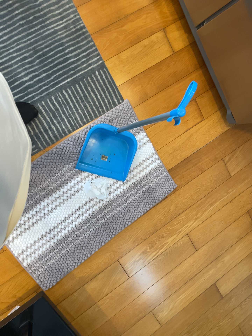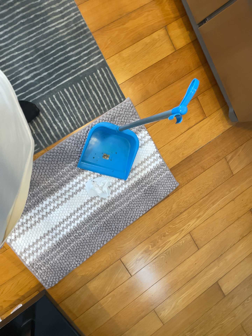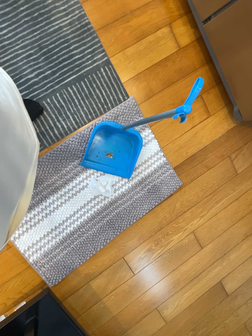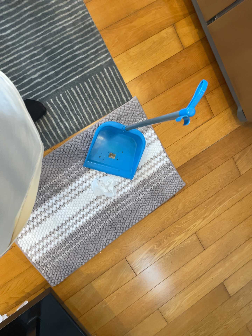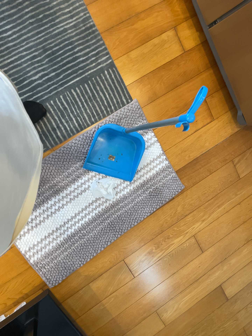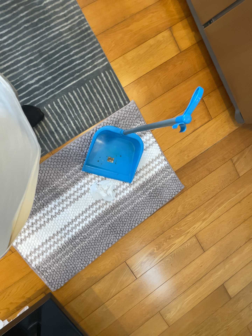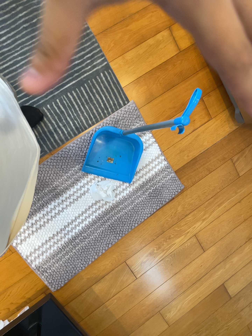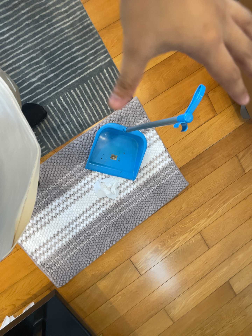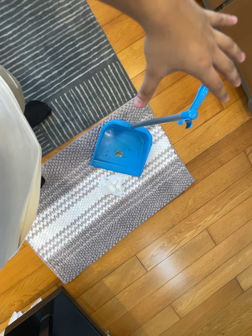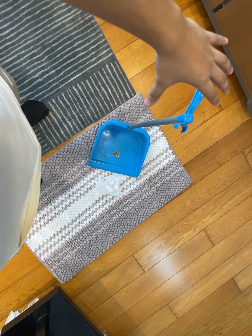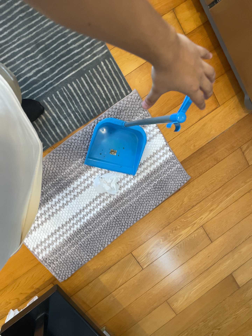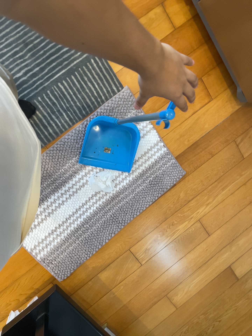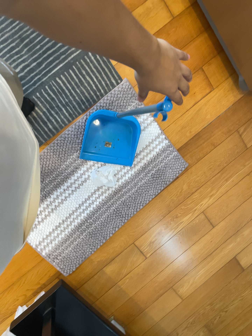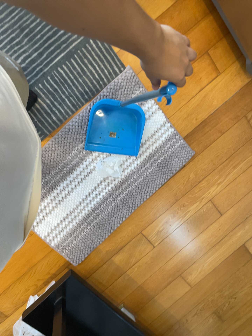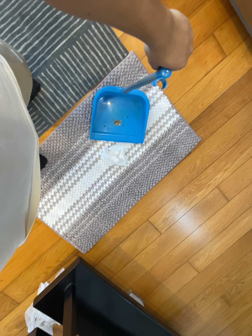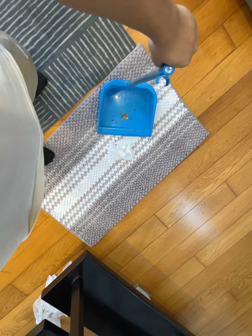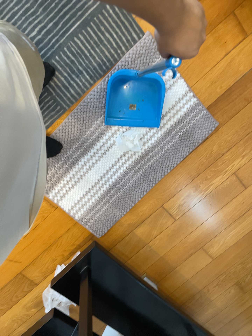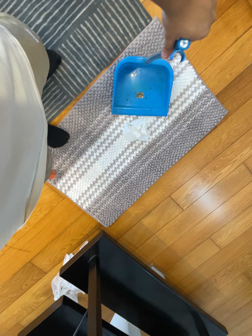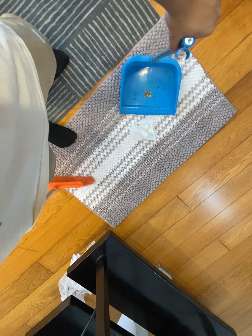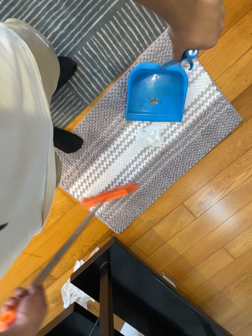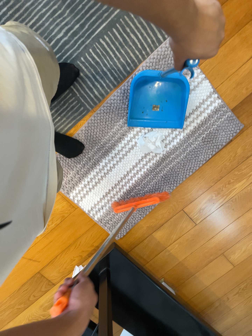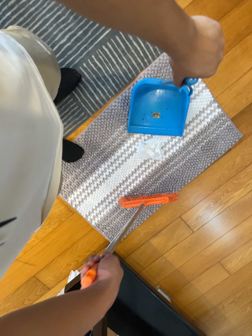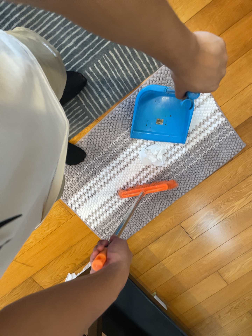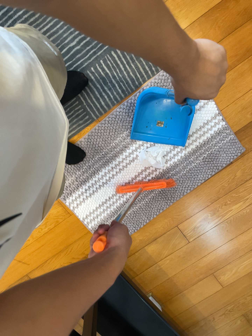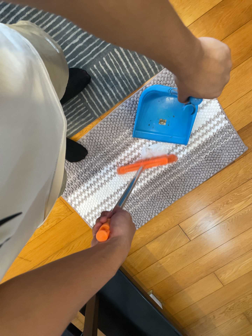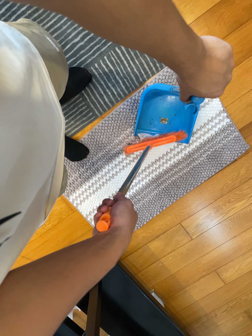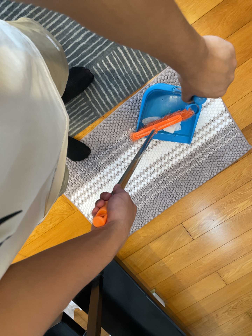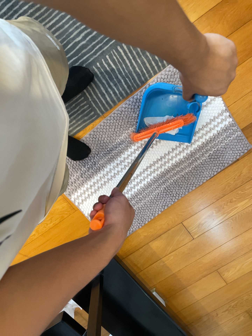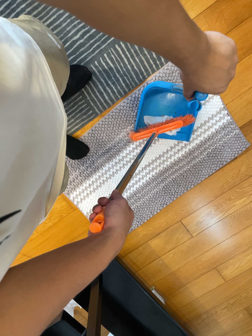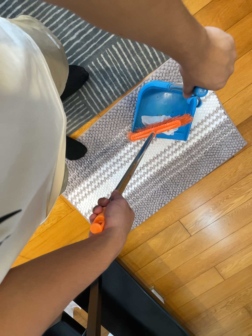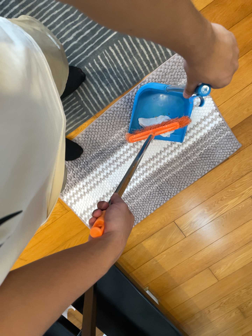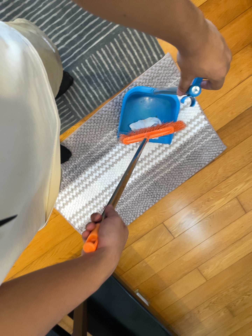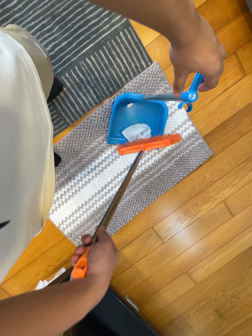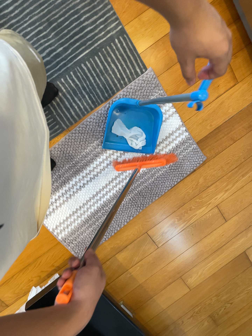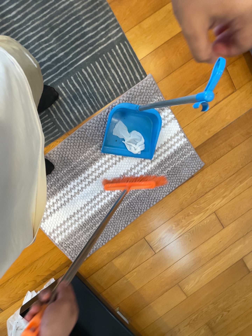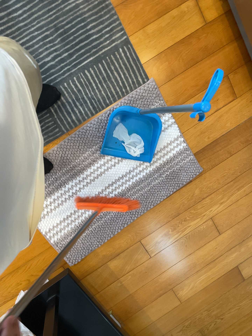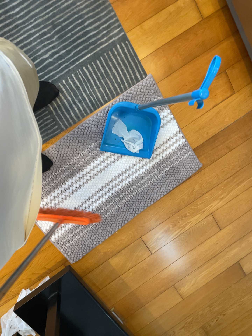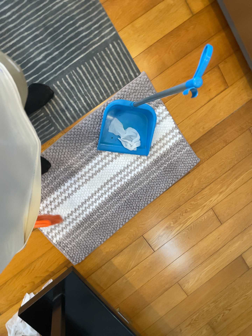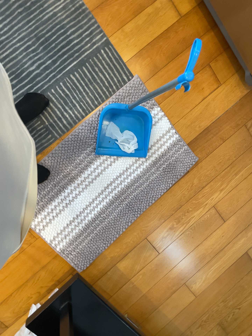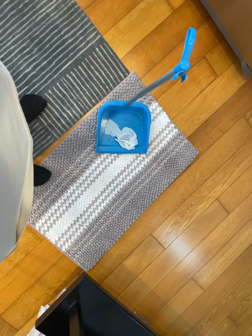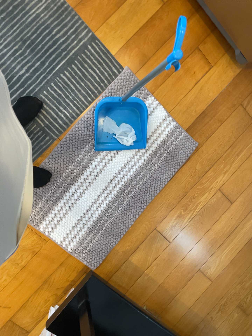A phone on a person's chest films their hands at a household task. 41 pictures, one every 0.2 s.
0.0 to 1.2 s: The camera shifts only a little, or ends up much as it began.
1.2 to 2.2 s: The camera travels to its right, about 7 cm.
2.2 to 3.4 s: The camera's aim tips toward the bottom of its view by about 10 degrees, and the scene shifts upward.
3.4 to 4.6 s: The camera shifts only a little, or ends up much as it began.
4.6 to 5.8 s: The camera keeps its place and its aim.
5.8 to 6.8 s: The camera shifts only a little, or ends up much as it began.
6.8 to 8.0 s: The camera travels toward the bottom of its view, about 10 cm, so close, fixed things drift upward. It rolls about its line of sight by about 10 degrees, and the scene rotates counterclockwise.
The film runs forward here.
